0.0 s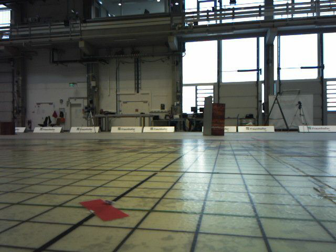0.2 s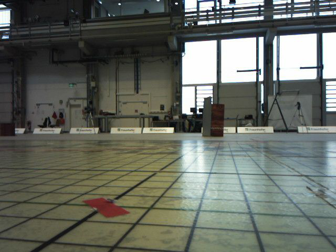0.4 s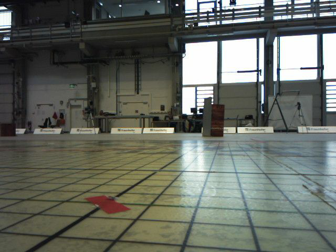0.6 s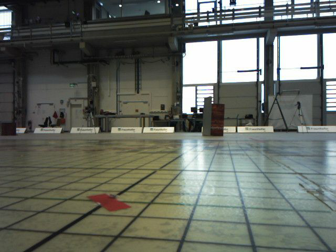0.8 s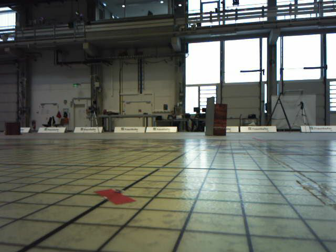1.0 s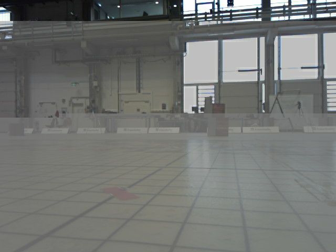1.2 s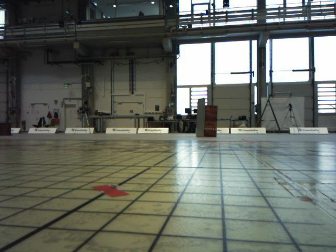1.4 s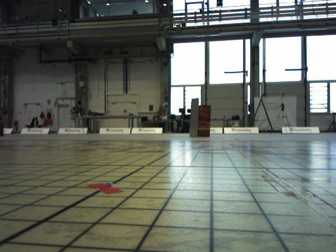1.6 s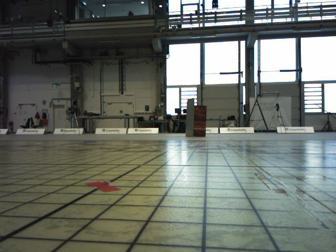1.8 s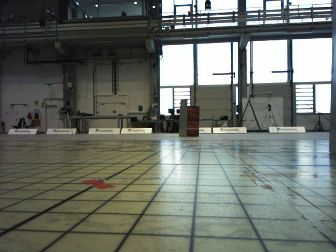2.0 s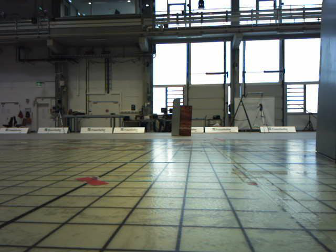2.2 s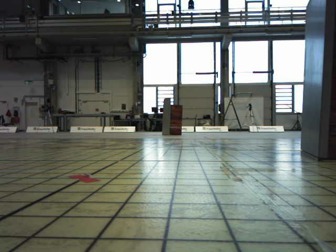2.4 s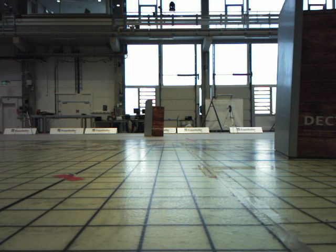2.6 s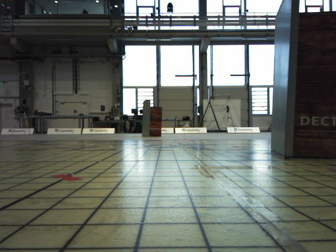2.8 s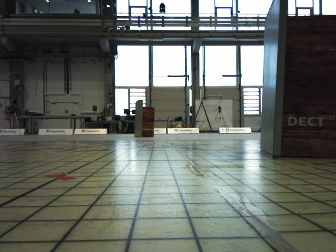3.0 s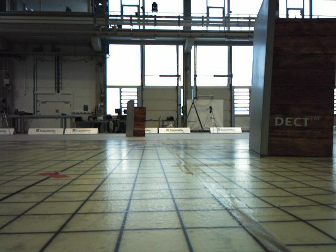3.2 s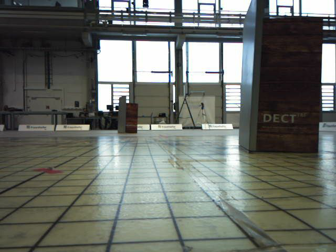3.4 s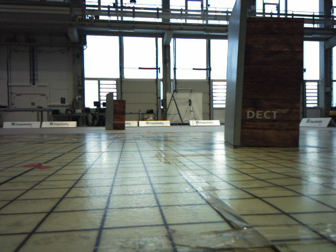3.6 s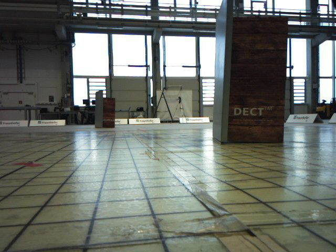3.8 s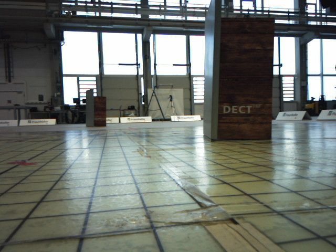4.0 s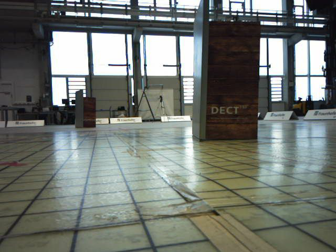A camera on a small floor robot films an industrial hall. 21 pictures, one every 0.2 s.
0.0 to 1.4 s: The camera travels backward, about 0.2 m, so what stands in front gets smaller.
1.4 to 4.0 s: The camera pans to its right, which is clockwise from overhead, by about 25 degrees. It travels backward, about 0.5 m, so what stands in front gets smaller.
The film runs backward here.
